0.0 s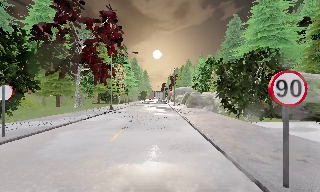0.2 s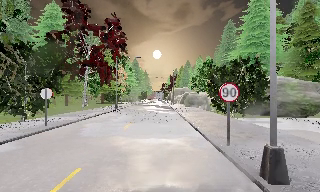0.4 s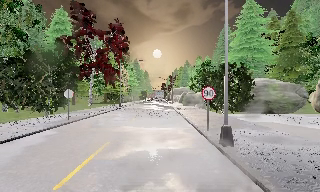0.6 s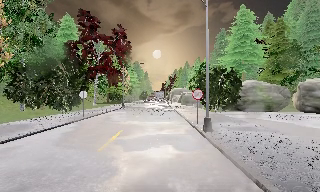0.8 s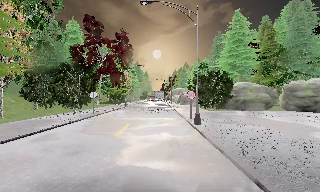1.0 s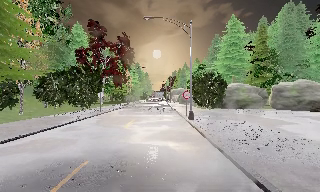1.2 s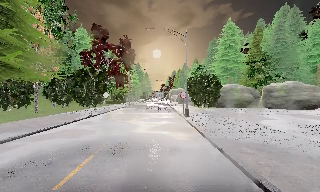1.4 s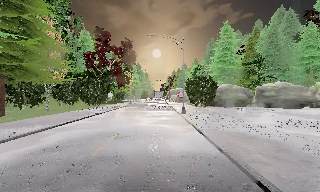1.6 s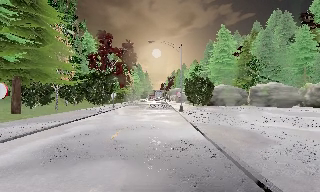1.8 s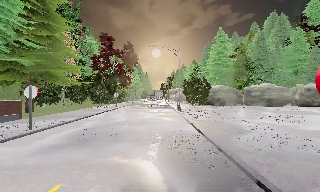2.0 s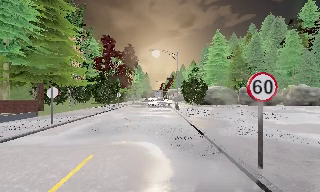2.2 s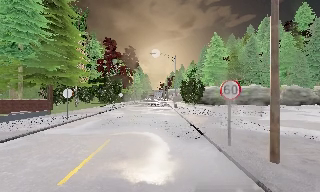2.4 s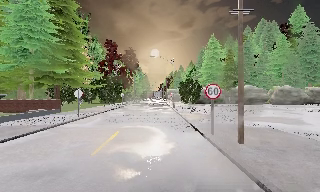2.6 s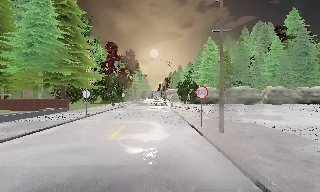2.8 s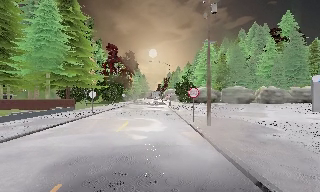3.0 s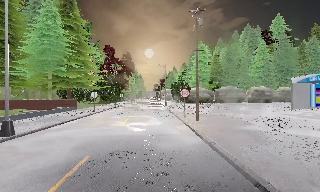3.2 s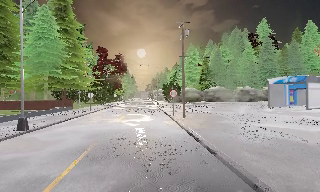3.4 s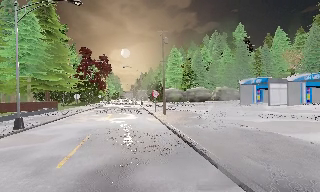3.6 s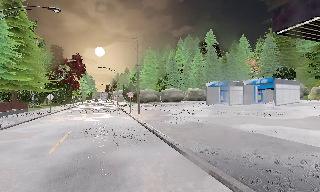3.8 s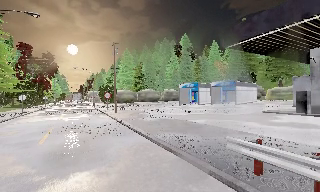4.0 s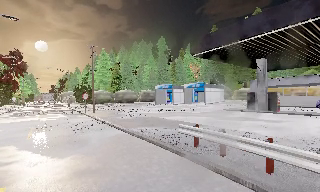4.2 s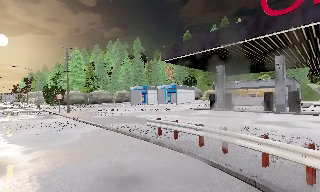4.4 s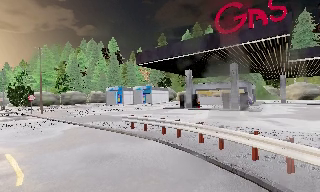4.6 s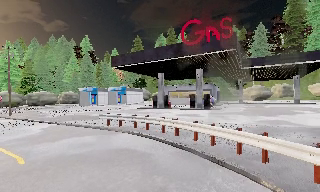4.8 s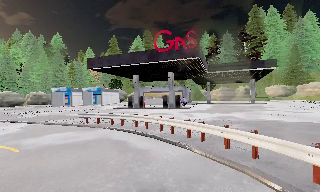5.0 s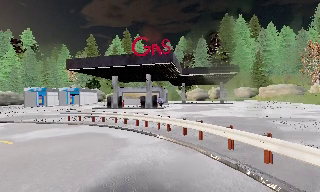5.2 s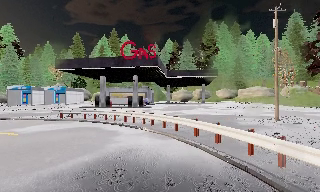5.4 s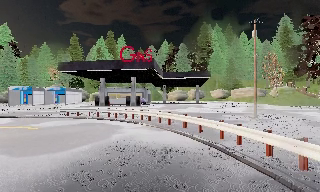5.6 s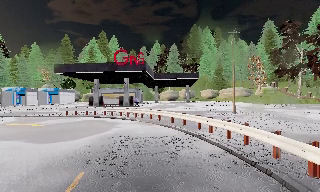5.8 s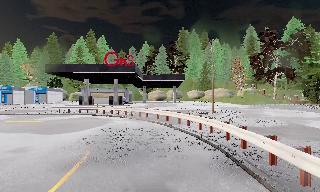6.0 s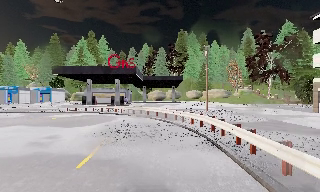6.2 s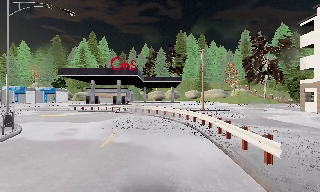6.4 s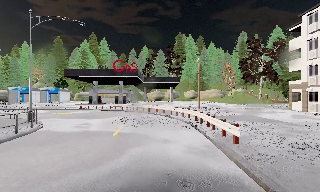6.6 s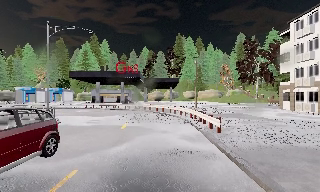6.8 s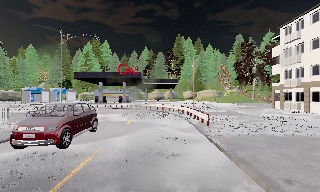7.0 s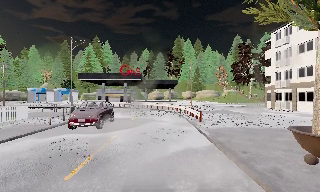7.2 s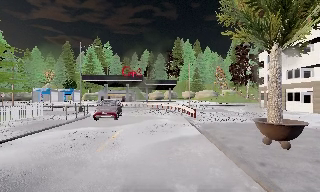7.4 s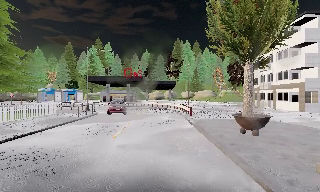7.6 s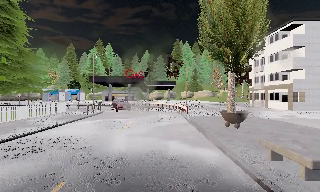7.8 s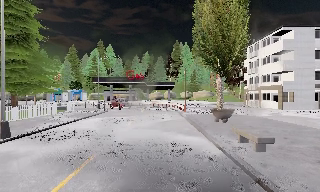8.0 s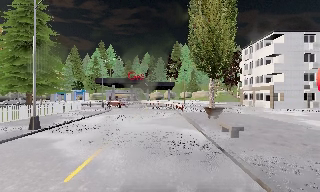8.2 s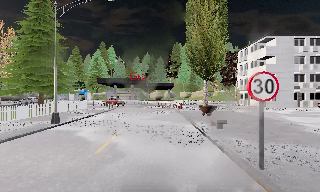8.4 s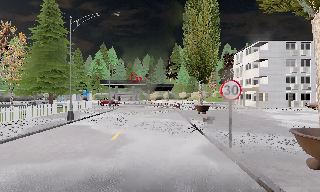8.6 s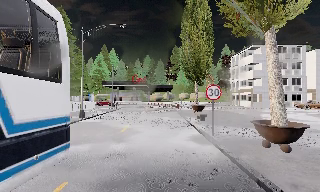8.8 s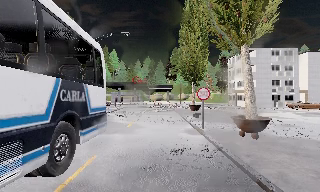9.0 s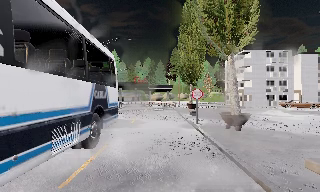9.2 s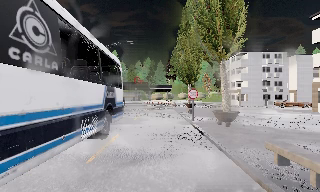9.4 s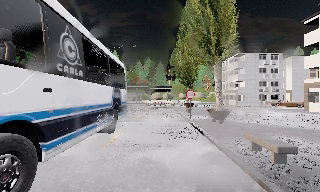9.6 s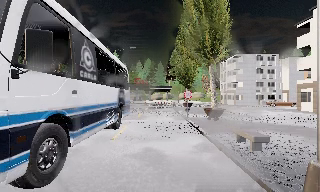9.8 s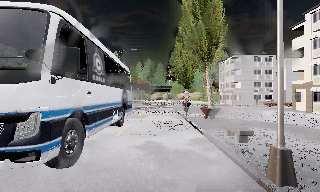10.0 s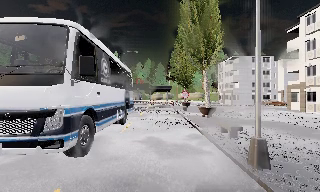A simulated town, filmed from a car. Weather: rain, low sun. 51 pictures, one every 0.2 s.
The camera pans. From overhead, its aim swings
clockwise.
The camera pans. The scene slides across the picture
to the left.
0.0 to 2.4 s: The camera travels backward, about 25 m, so what stands in front gets smaller.
2.4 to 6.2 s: The camera swings to its right by about 90 degrees, and the scene slides to the left. It travels backward, about 30 m.
6.2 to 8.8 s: The camera travels backward, about 20 m, so what stands in front gets smaller.
8.8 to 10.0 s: The camera travels backward, about 6 m, so what stands in front gets smaller. It loses speed.
The film runs backward here.
